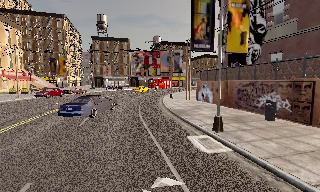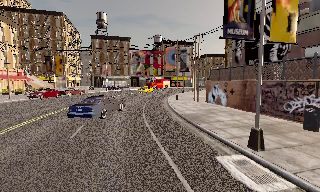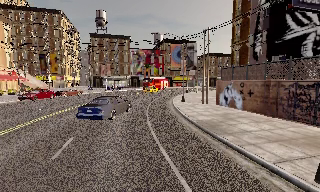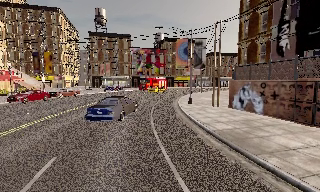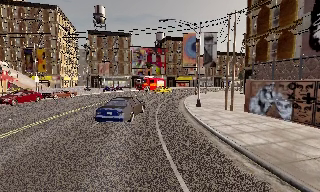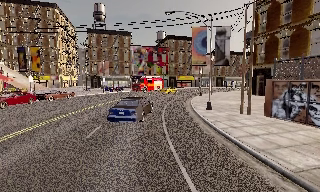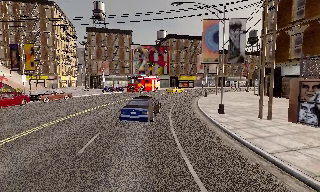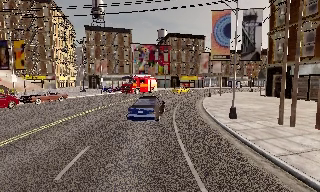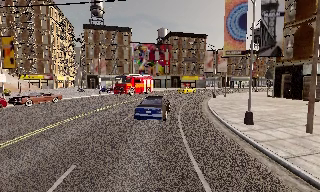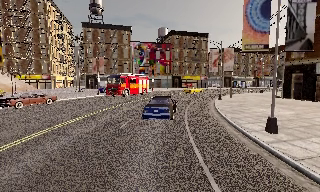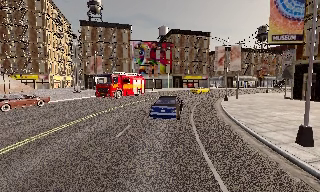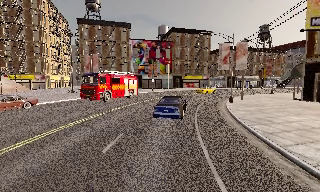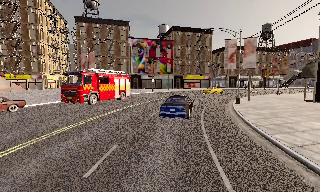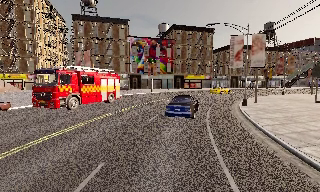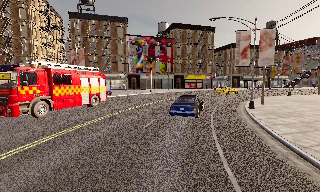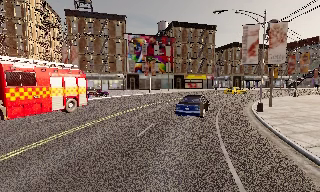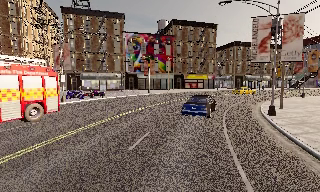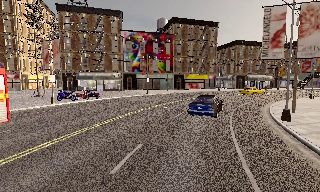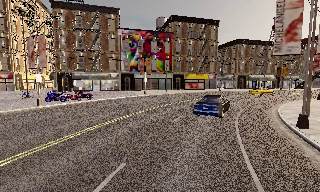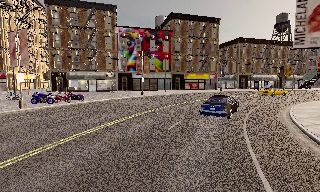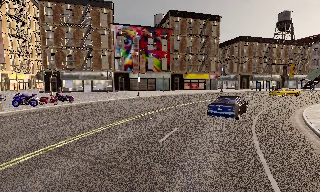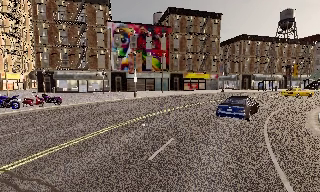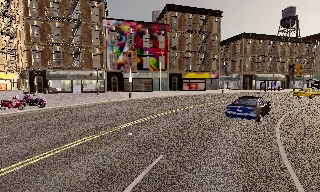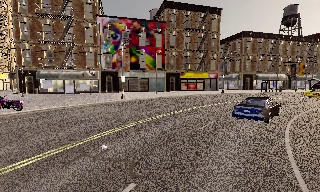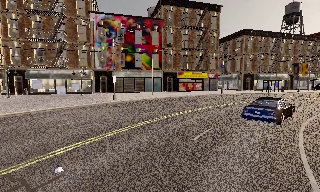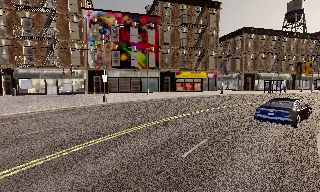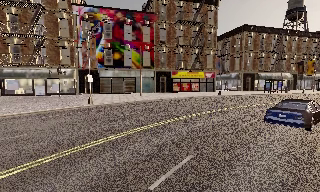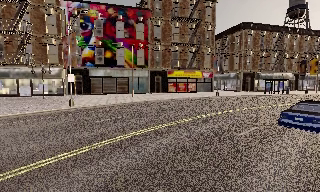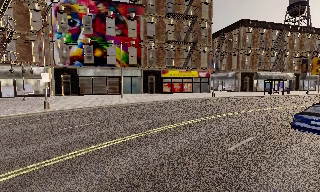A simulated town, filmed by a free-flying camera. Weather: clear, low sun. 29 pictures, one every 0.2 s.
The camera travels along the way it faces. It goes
forward.
0.0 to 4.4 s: The camera travels forward, about 35 m, so what stands in front looms larger.
4.4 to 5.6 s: The camera travels forward and to its right, about 11 m, so what stands in front looms larger.
The film runs forward here.
